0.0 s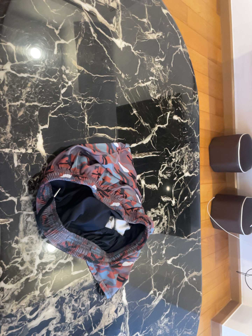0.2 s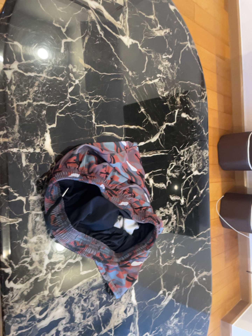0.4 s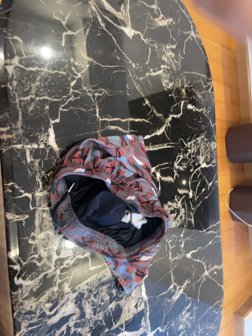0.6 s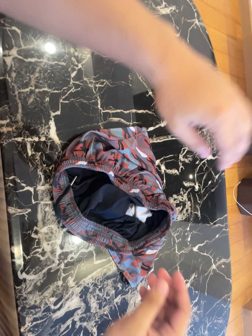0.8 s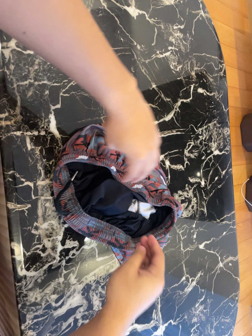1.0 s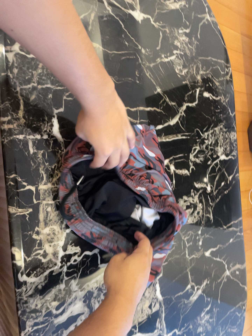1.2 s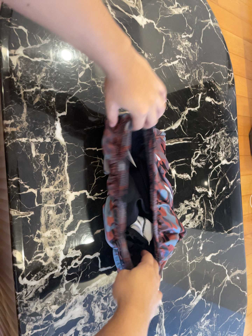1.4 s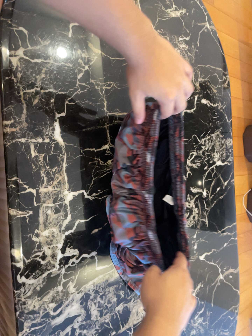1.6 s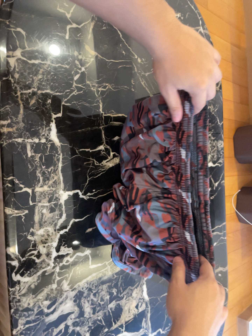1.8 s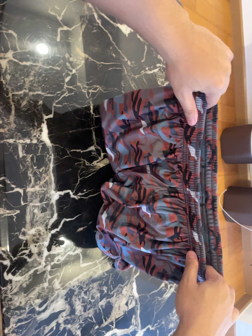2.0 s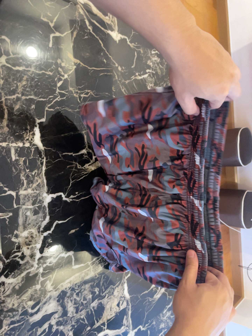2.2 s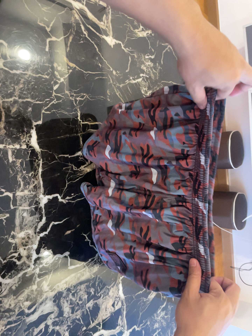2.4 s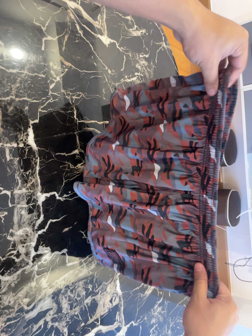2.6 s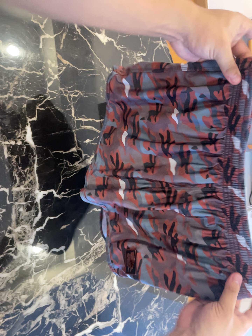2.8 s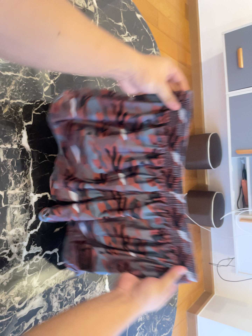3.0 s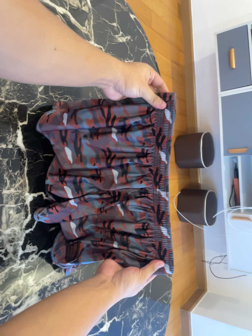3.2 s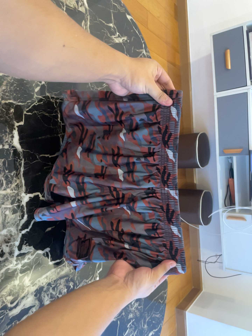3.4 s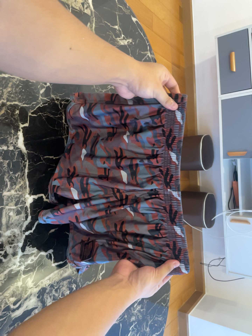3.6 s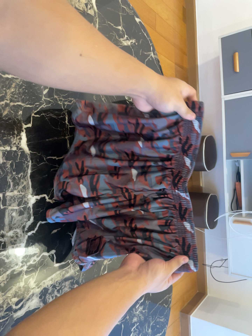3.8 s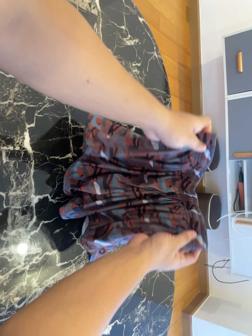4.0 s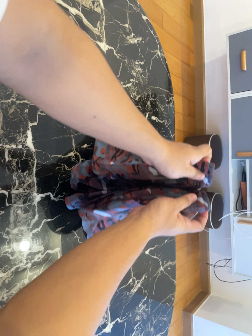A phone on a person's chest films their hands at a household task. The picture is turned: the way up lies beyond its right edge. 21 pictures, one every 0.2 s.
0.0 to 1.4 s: The camera shifts only a little, or ends up much as it began.
1.4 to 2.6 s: The camera pans to its right by about 10 degrees. It travels backward, about 7 cm, so what stands in front gets smaller.
2.6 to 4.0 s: The camera shifts only a little, or ends up much as it began.
The film runs forward here.
